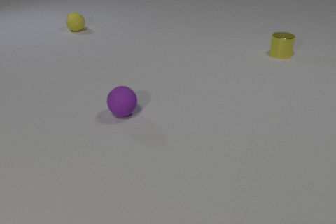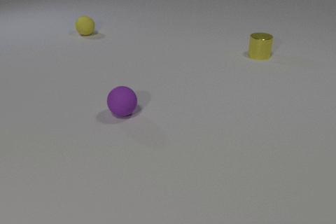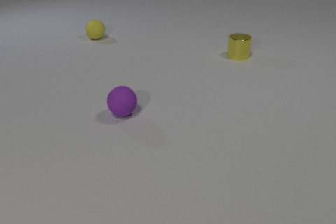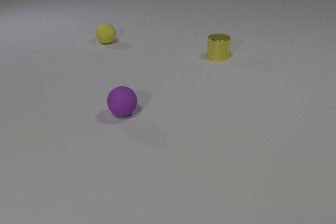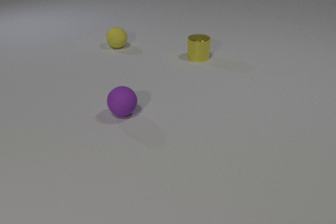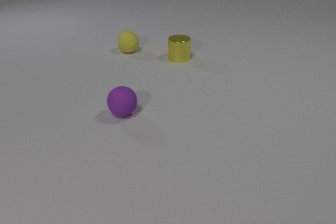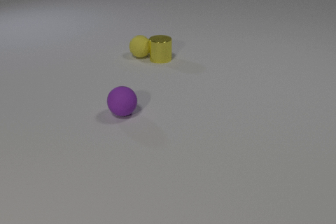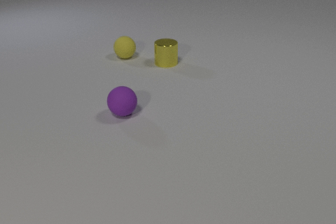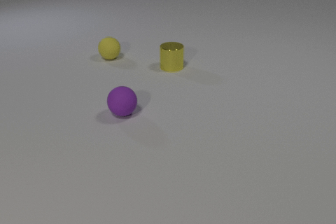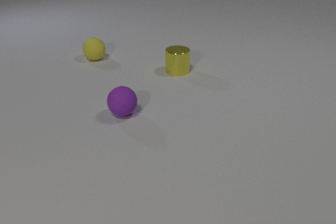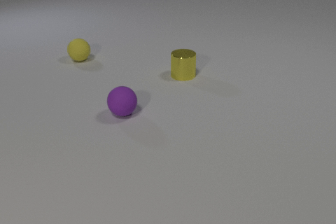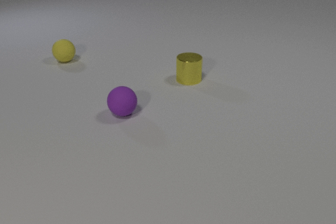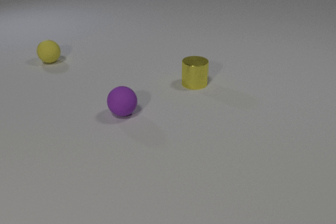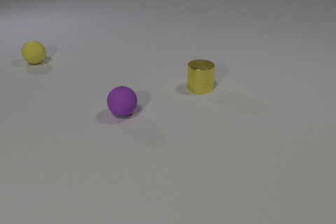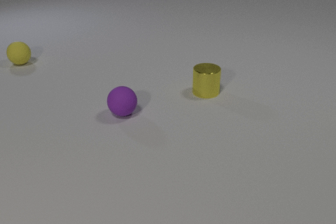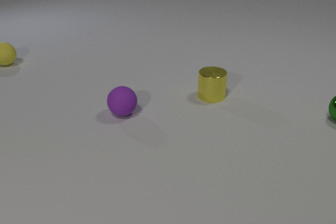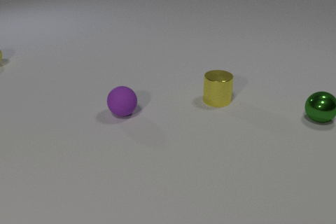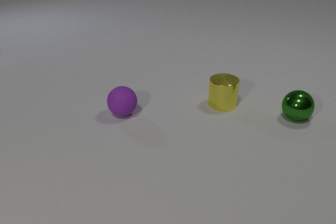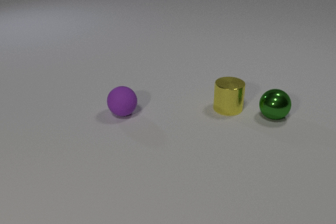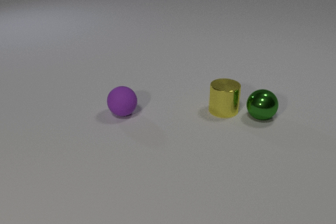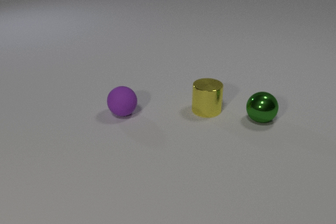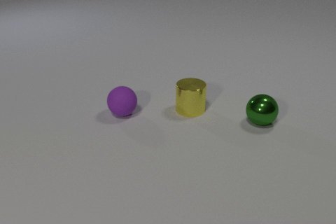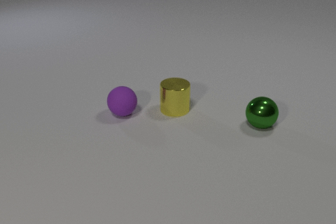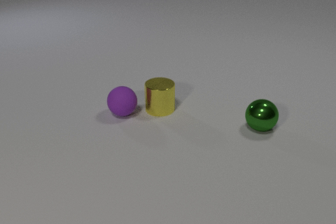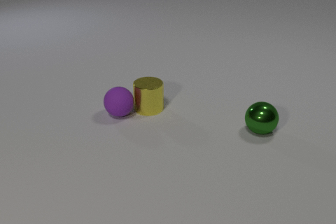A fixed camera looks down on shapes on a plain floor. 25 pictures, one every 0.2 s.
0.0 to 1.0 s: The yellow metal cylinder slides to the left. The yellow rubber sphere rolls toward the camera and to the right.
1.0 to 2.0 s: The yellow metal cylinder slides toward the camera. The yellow rubber sphere rolls to the left. The yellow metal cylinder and the yellow rubber sphere collide.
2.0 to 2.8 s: The yellow metal cylinder slides toward the camera and to the right. The yellow rubber sphere rolls to the left.
2.8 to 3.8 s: The yellow metal cylinder slides toward the camera and to the right. The yellow rubber sphere rolls to the left, leaves at the left edge. The green metal sphere comes in at the right edge, rolls to the left. The yellow metal cylinder and the green metal sphere collide.
3.8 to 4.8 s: The yellow metal cylinder slides to the left. The green metal sphere rolls toward the camera. The yellow metal cylinder and the purple rubber sphere collide.
How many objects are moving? 4.
What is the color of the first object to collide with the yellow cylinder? yellow.
How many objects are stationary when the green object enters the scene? 1.
